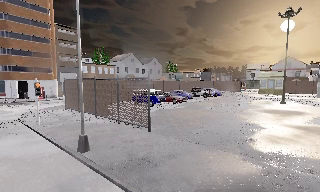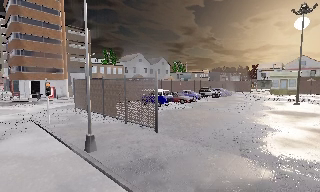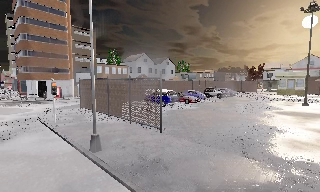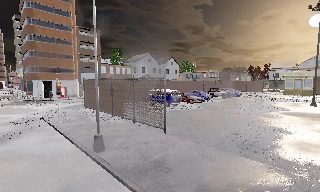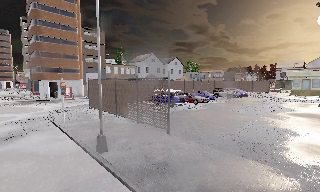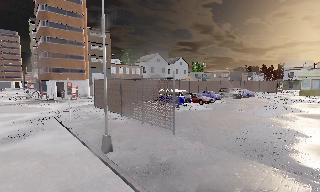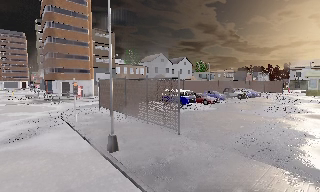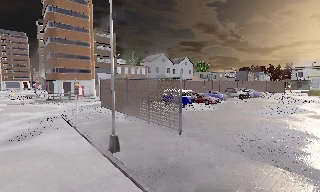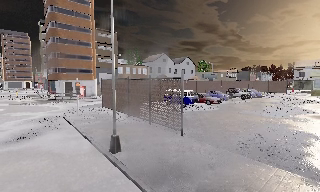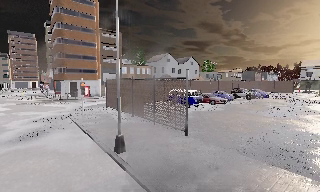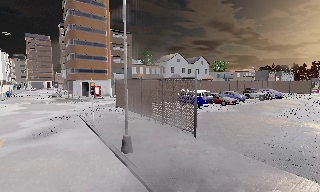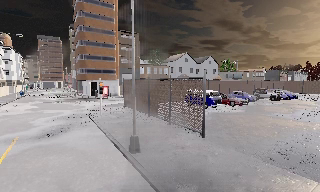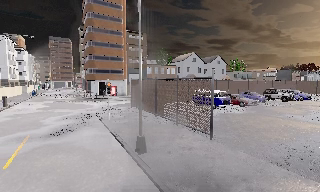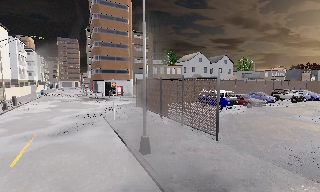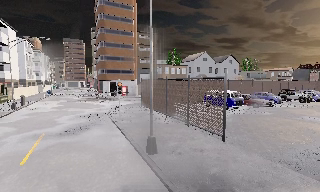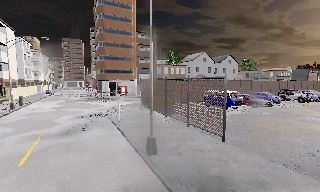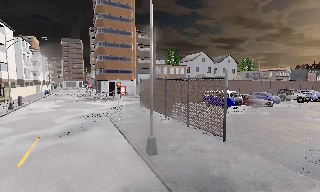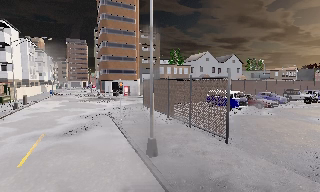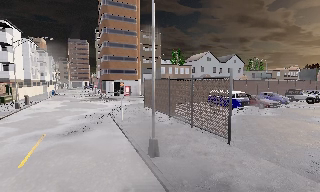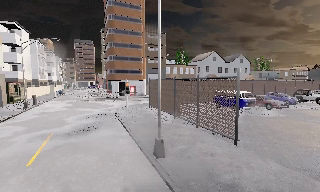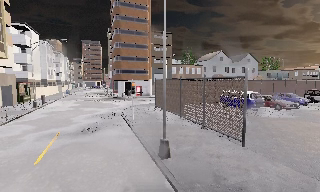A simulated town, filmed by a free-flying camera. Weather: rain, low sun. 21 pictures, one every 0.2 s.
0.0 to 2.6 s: The scene slides to the right, as the camera pans about 25 degrees to its left. It travels forward, about 1 m, so what stands in front looms larger.
2.6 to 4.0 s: The camera shifts only a little, or ends up much as it began.
The film runs forward here.
